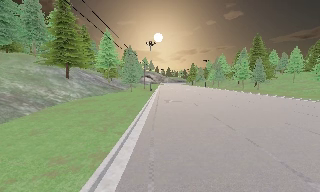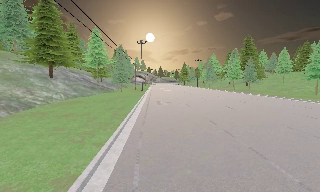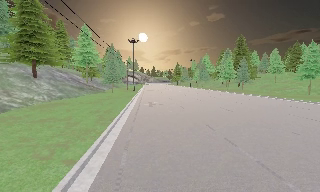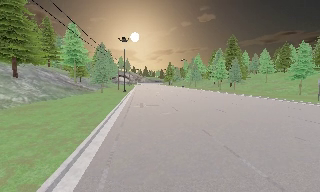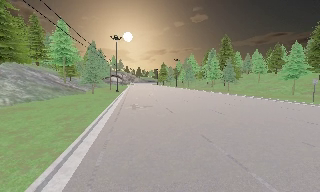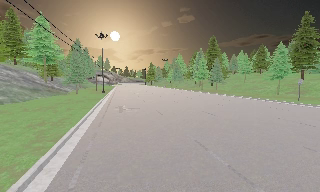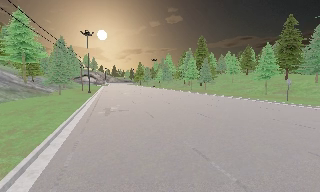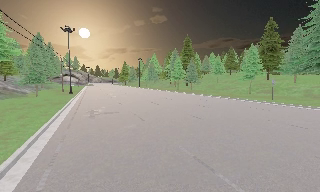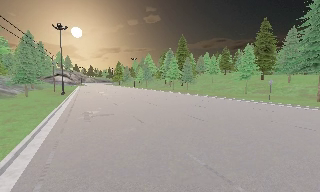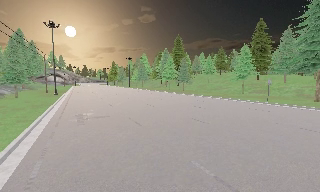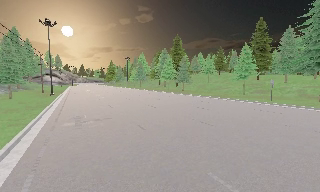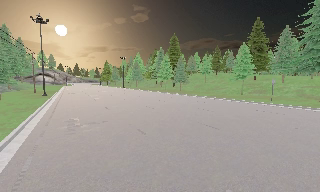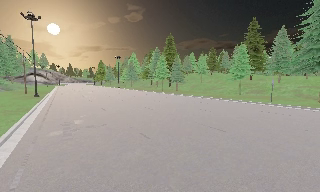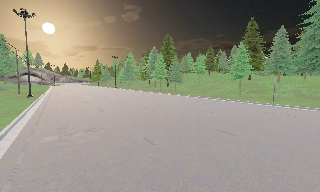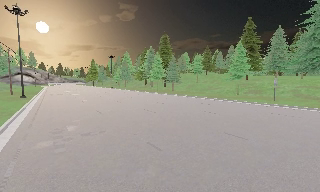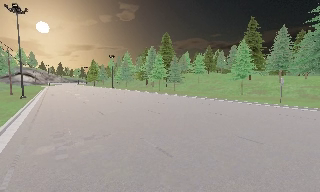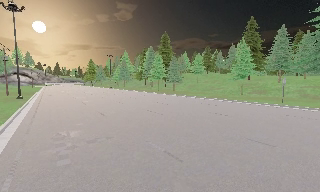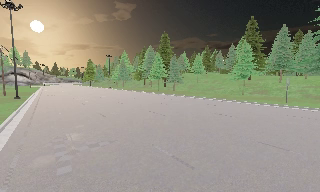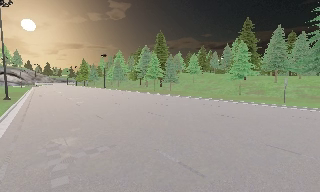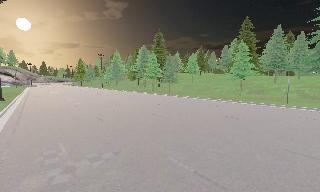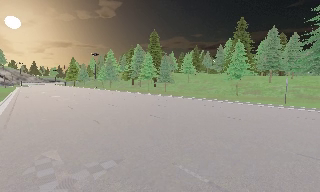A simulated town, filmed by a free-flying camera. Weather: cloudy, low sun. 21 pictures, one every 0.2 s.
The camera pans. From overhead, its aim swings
clockwise.
0.0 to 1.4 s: The scene slides to the left, as the camera pans about 25 degrees to its right. It travels forward, about 6 m, so what stands in front looms larger.
1.4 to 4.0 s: The camera pans to its right, which is clockwise from overhead, by about 15 degrees. It travels forward and to its left, about 8 m, so what stands in front looms larger.
The film runs forward here.
